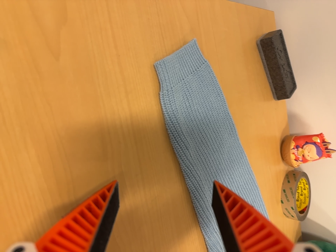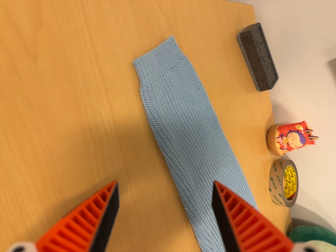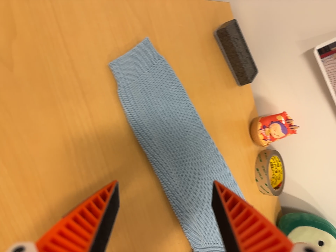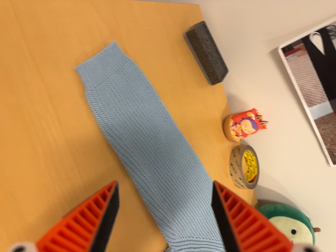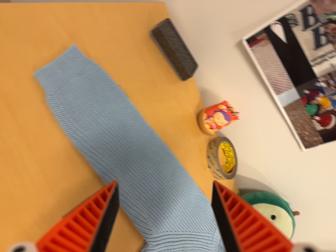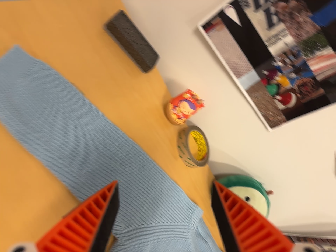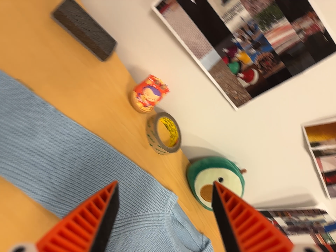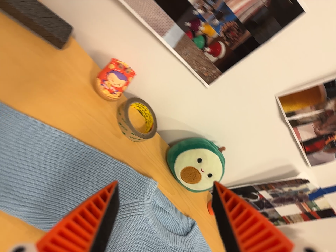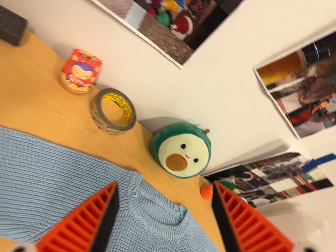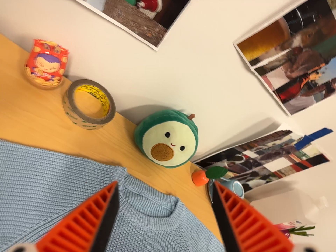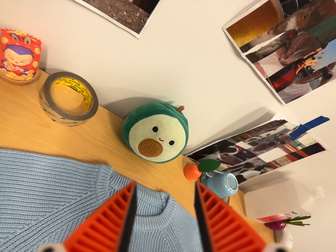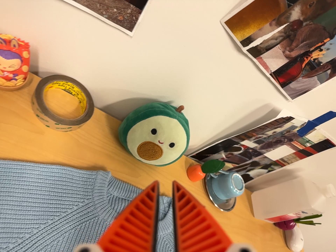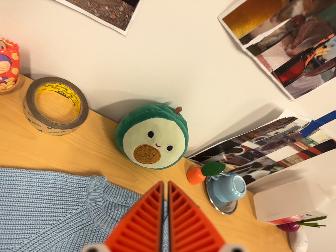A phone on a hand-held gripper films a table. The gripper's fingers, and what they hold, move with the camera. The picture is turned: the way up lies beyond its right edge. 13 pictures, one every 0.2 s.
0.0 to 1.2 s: The camera swings to its right by about 15 degrees, and the scene slides to the left. It travels to its right, about 20 cm, so close, fixed things drift to the left. It rolls about its line of sight by about 25 degrees, and the scene rotates counterclockwise.
1.2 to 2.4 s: The camera travels to its right and forward, about 22 cm, so close, fixed things drift to the left. Its aim tips toward the bottom of its view by about 15 degrees, and the scene shifts upward. It rolls about its line of sight by about 25 degrees, and the scene rotates counterclockwise.
The film runs backward here.
